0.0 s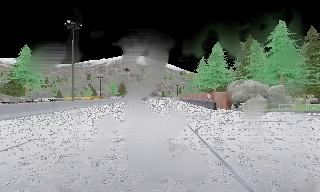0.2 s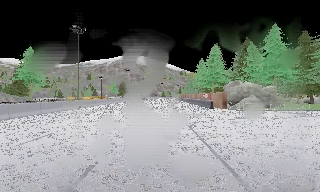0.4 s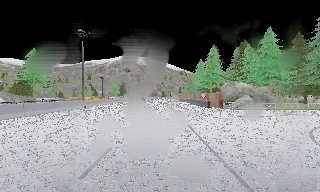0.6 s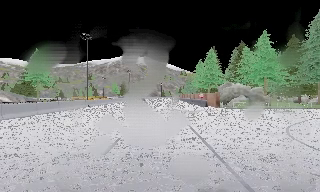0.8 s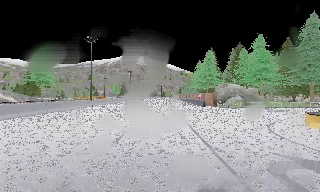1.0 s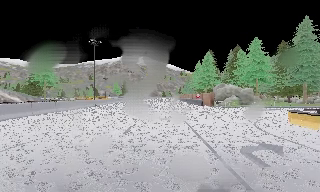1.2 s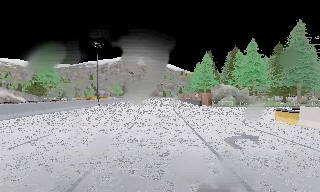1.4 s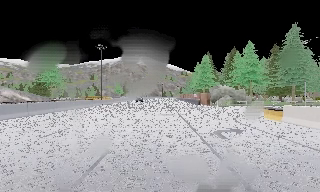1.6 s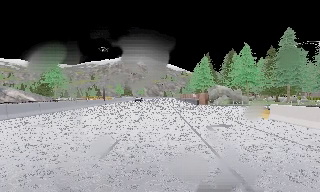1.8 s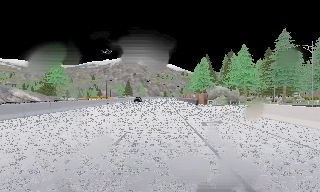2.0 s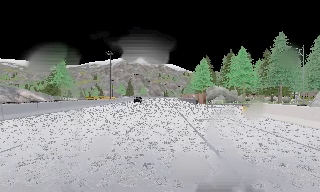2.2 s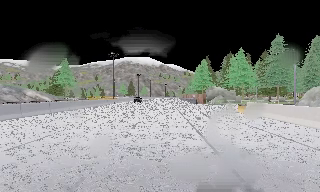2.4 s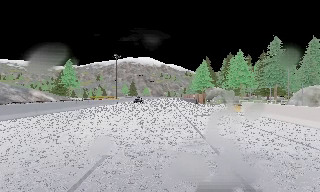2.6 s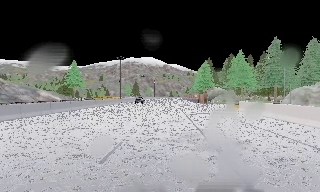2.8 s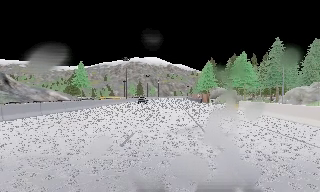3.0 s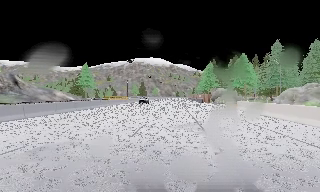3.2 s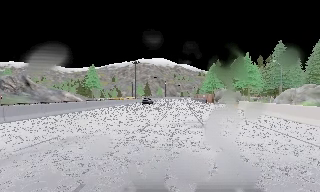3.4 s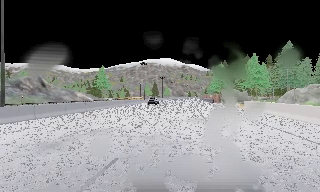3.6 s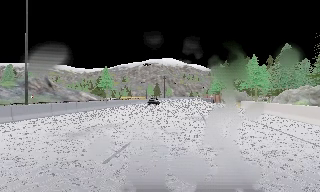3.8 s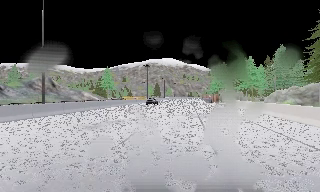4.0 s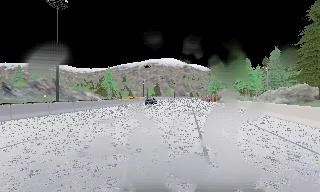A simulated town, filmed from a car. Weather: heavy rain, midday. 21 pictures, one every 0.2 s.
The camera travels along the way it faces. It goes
backward.
0.0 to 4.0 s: The camera swings to its left by about 10 degrees, and the scene slides to the right. It travels backward, about 30 m, so what stands in front gets smaller.
The film runs backward here.
